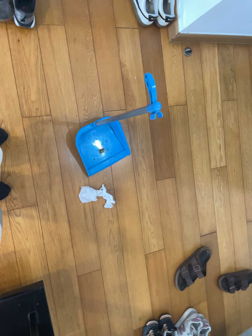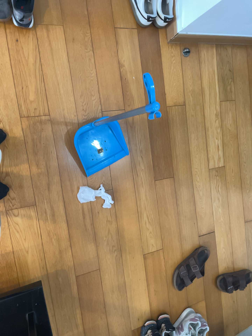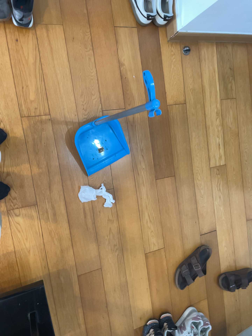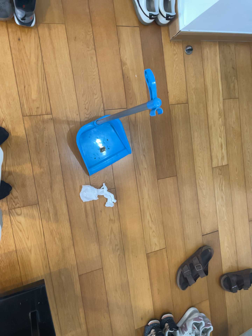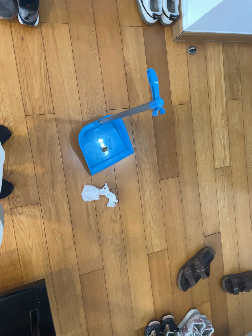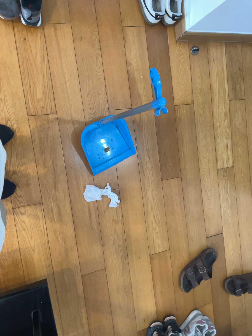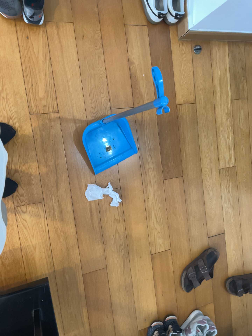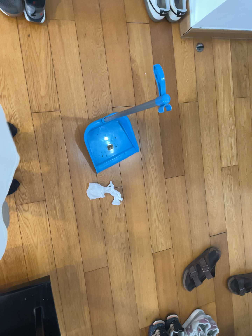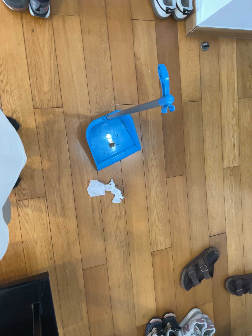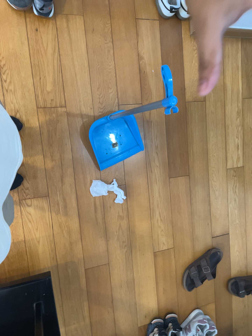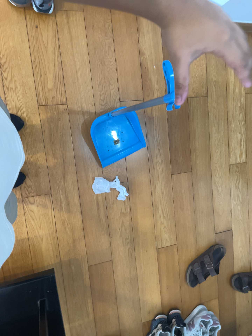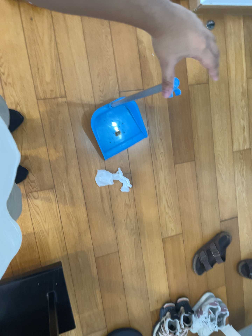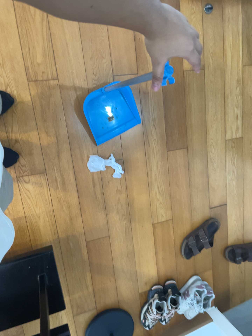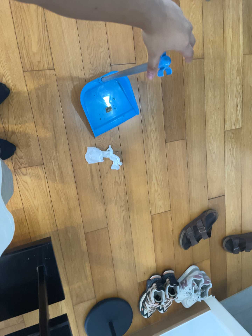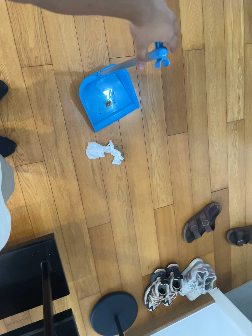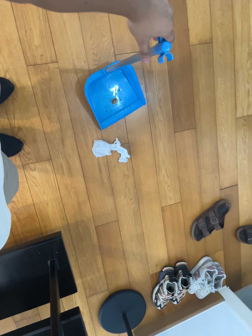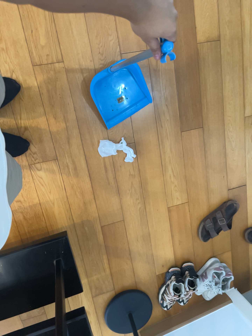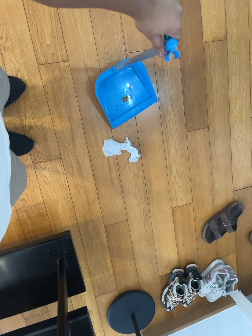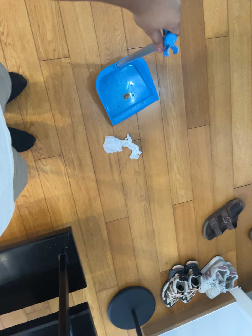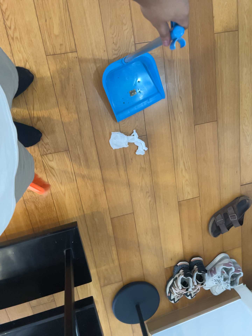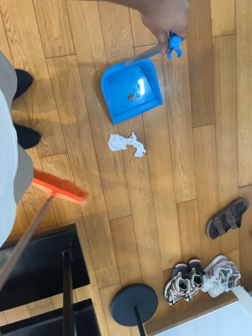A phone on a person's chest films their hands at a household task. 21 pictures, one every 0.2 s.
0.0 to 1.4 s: The camera shifts only a little, or ends up much as it began.
1.4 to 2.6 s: The camera's aim tips toward the bottom of its view by about 10 degrees, and the scene shifts upward.
2.6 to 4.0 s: The camera shifts only a little, or ends up much as it began.
The film runs forward here.
